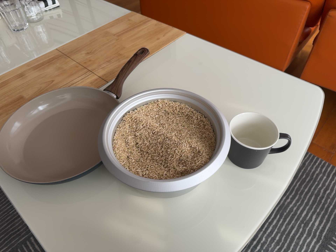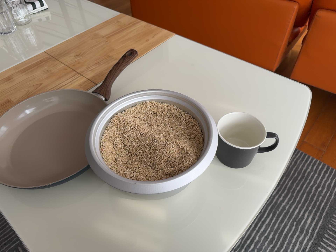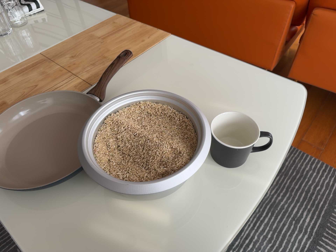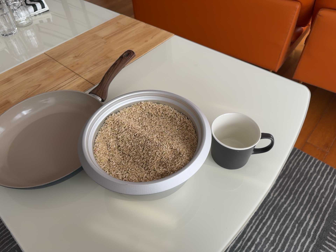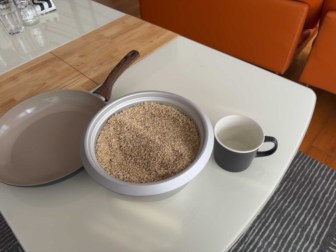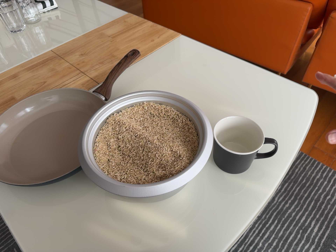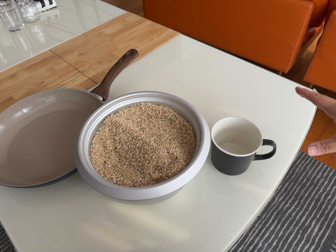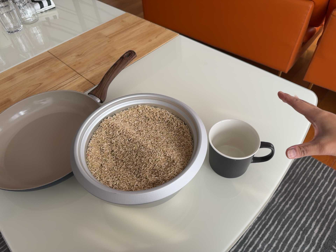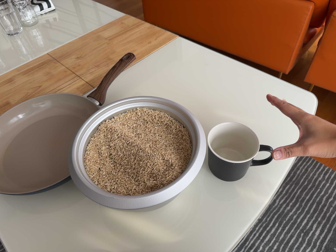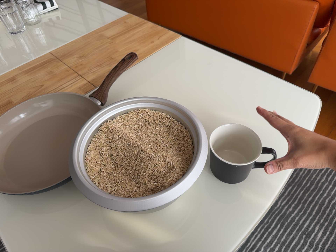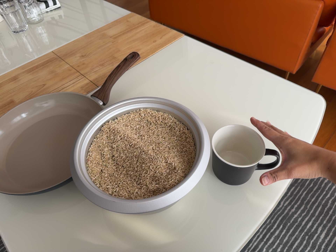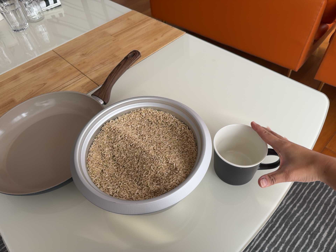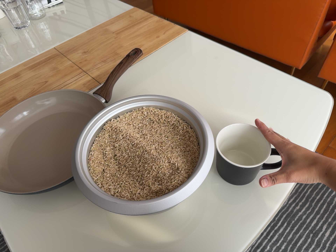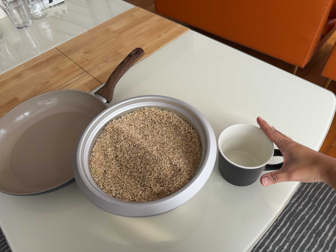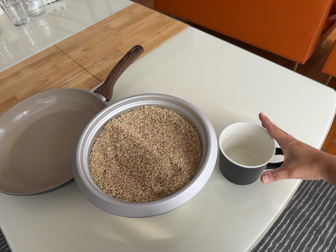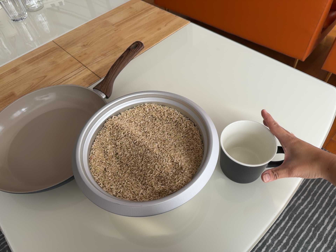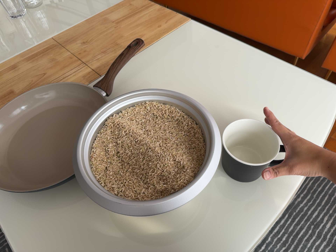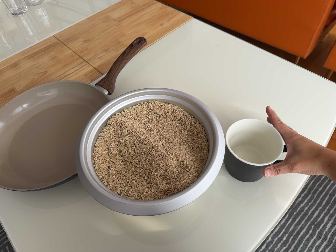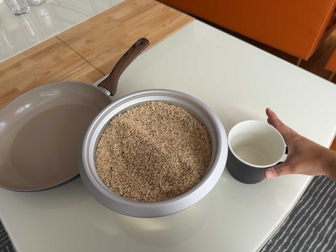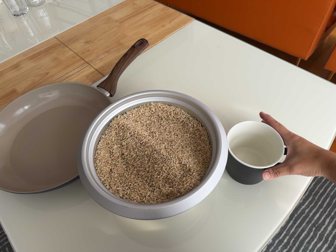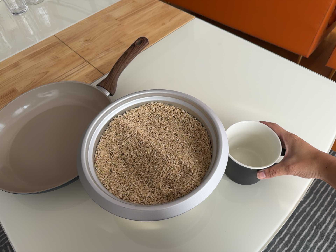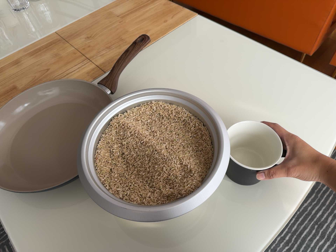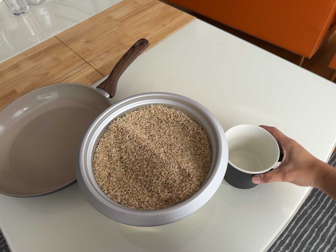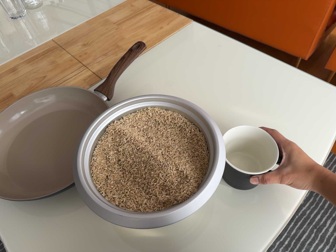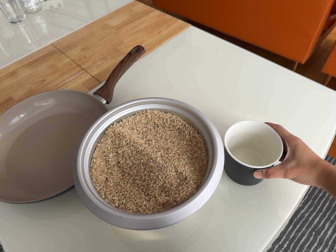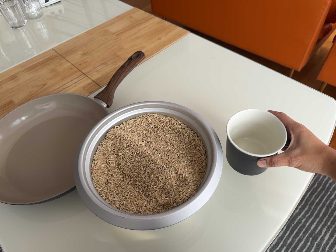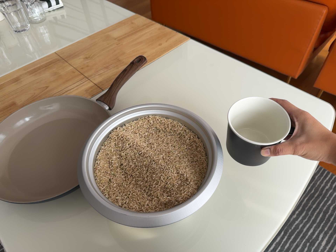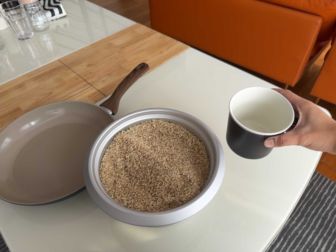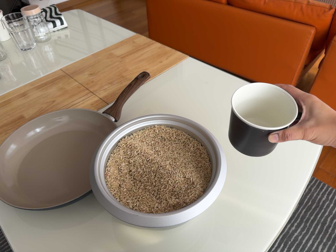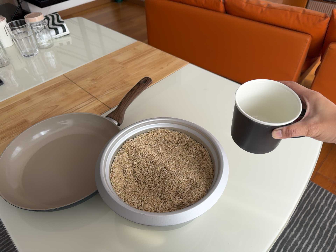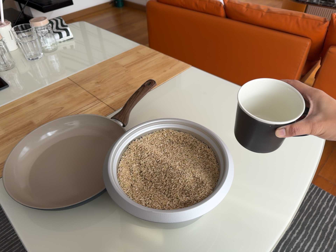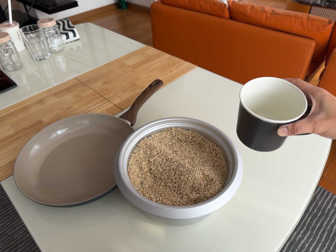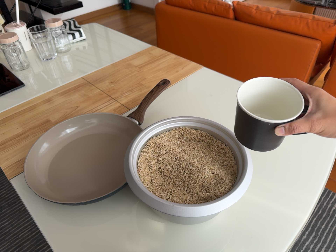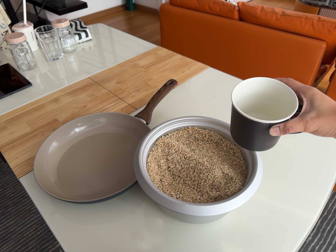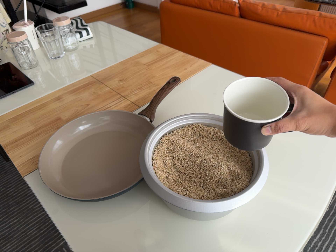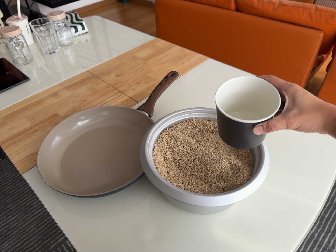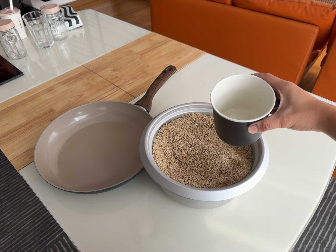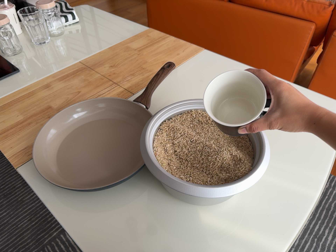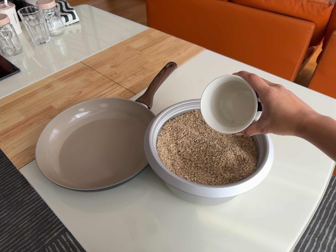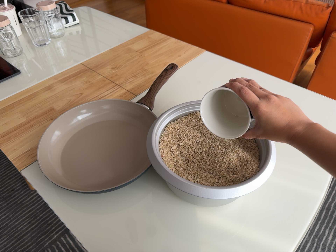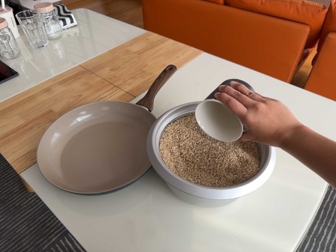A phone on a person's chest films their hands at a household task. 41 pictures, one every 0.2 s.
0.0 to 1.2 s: The camera travels to its right, about 6 cm, so close, fixed things drift to the left.
1.2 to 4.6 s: The camera travels toward the top of its view and forward, about 7 cm.
4.6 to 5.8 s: The camera travels backward, about 10 cm, so what stands in front gets smaller. Its aim tips toward the top of its view by about 10 degrees.
5.8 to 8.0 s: The camera travels to its left, about 12 cm, so close, fixed things drift to the right.
The film runs forward here.
